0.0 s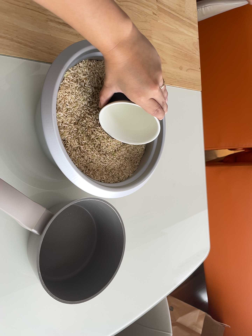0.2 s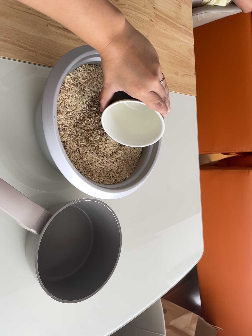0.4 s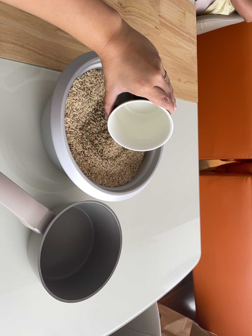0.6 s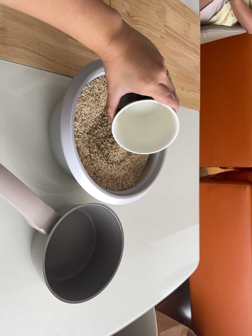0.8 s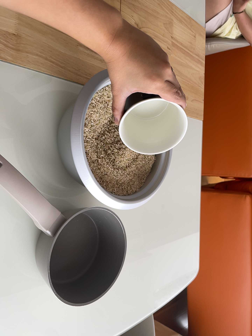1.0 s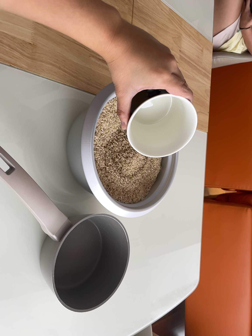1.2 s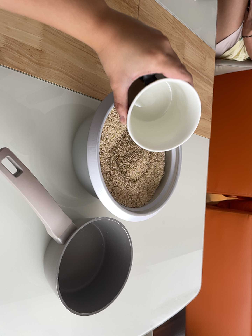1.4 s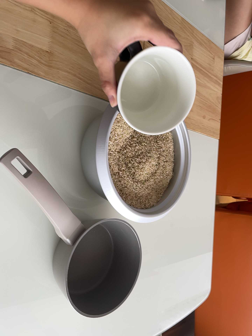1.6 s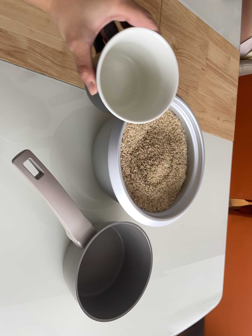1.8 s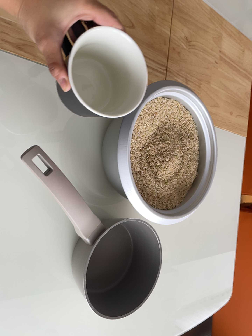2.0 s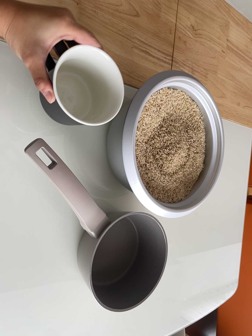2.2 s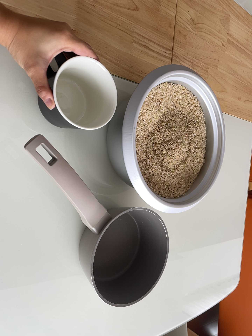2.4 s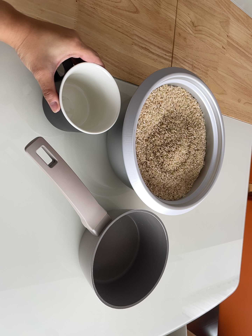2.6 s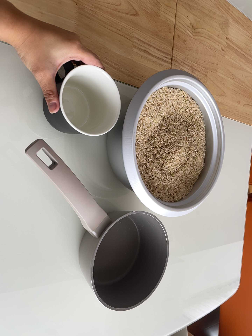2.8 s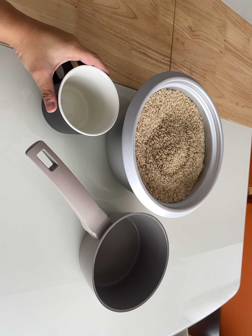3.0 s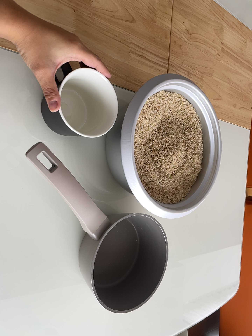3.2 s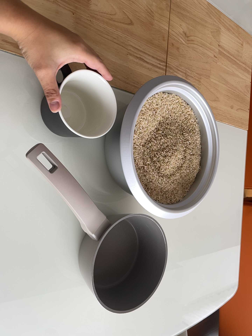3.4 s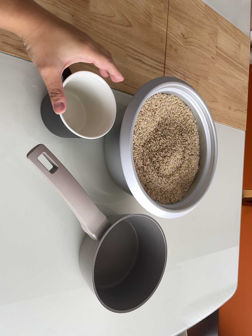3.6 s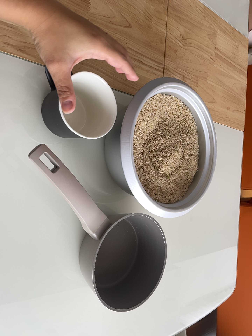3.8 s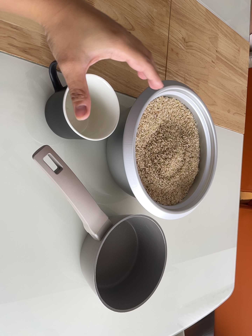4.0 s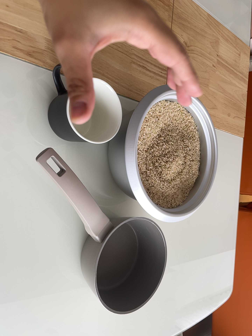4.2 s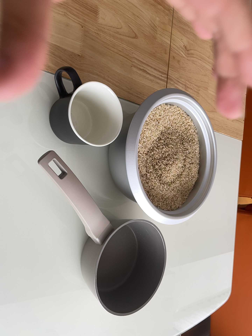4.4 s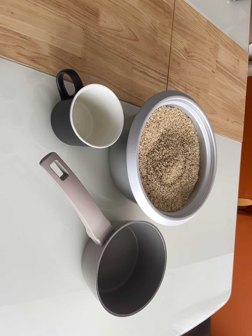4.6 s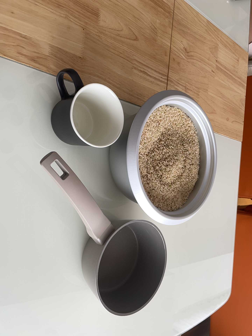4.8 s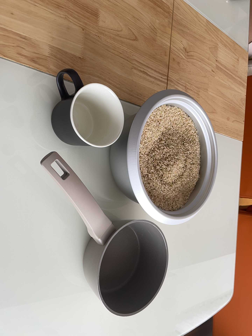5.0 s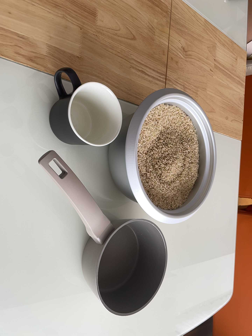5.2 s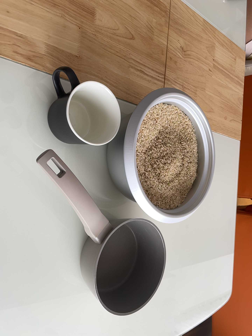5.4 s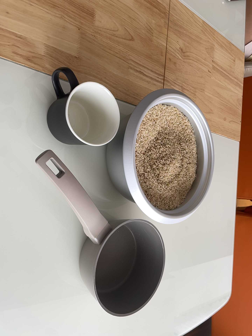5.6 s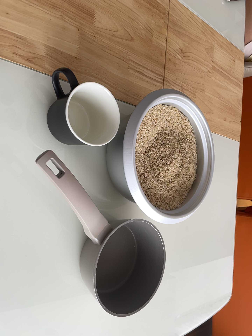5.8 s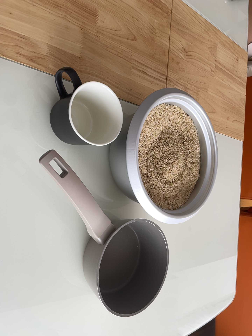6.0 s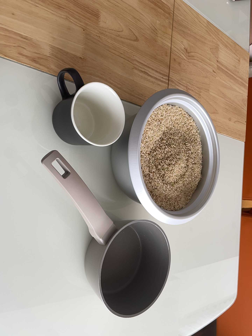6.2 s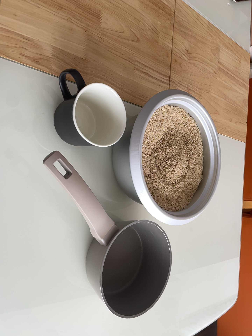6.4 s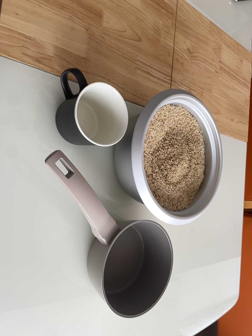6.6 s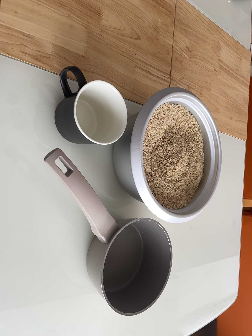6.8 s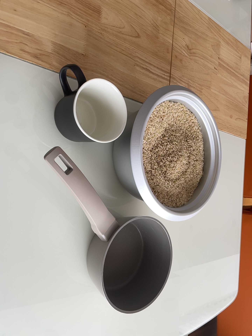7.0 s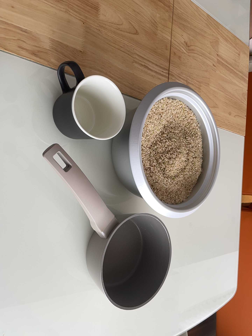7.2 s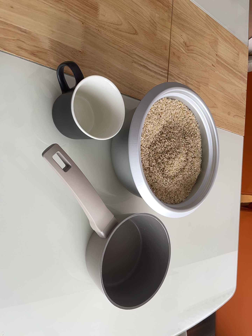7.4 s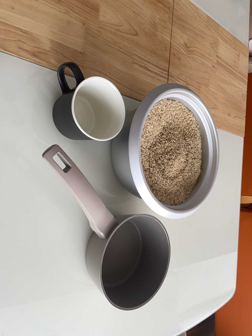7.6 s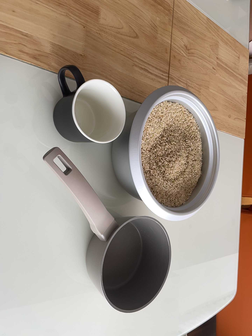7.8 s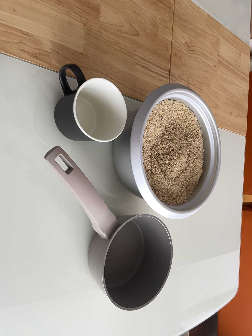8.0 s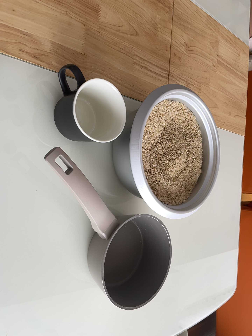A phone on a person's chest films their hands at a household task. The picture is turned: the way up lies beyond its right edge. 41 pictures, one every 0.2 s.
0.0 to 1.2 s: The camera travels backward and to its left, about 8 cm, so what stands in front gets smaller. It rolls about its line of sight by about 10 degrees, and the scene rotates clockwise.
1.2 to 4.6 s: The camera shifts only a little, or ends up much as it began.
4.6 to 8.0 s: The camera shifts only a little, or ends up much as it began.
The film runs backward here.
